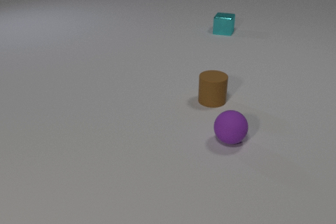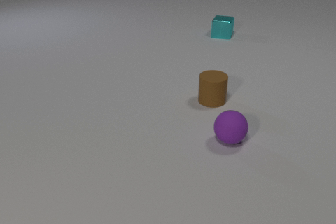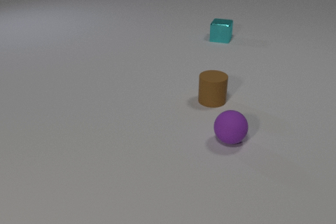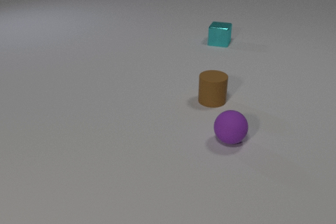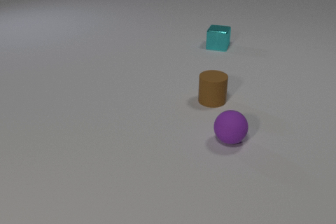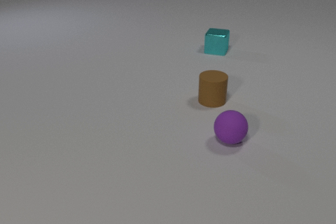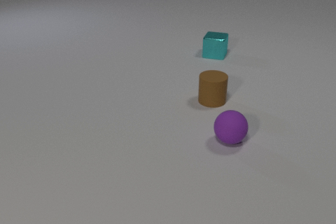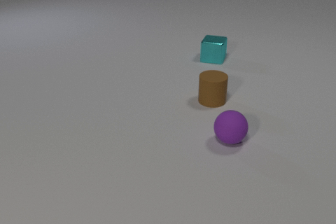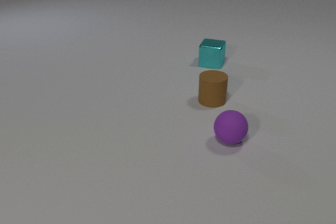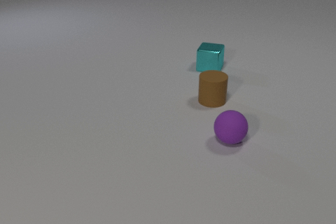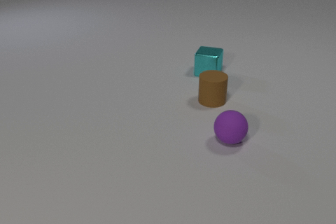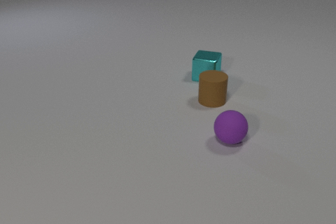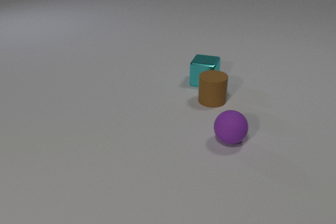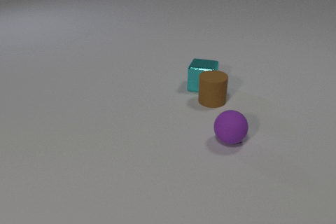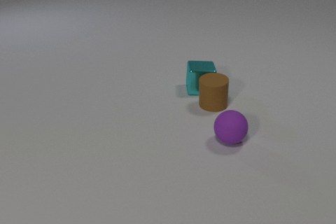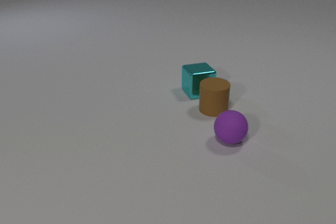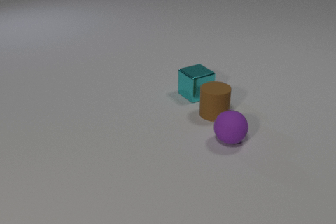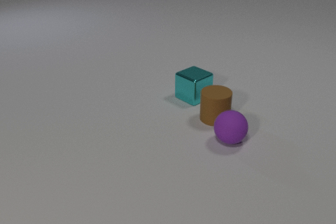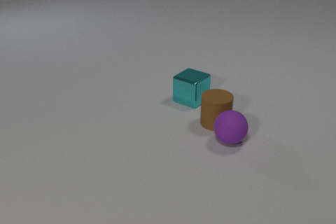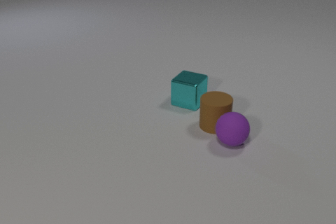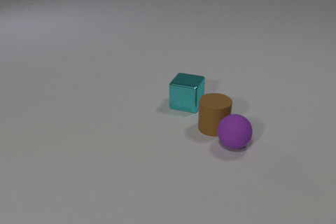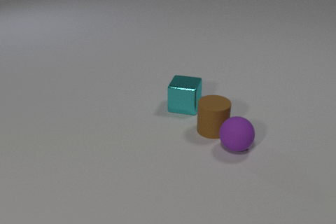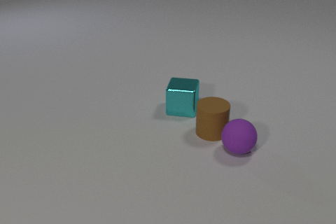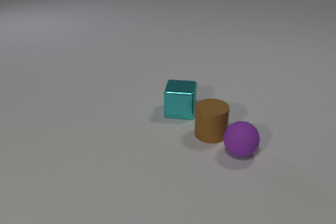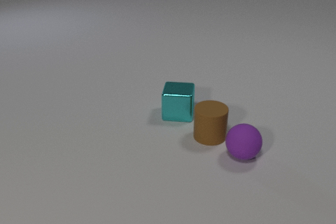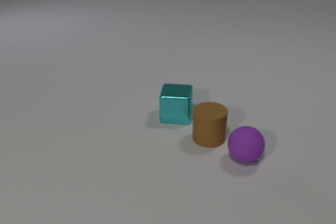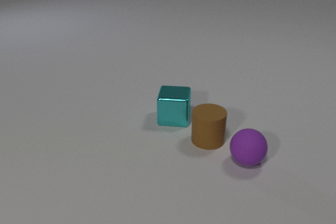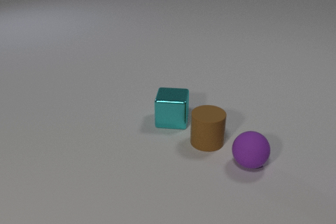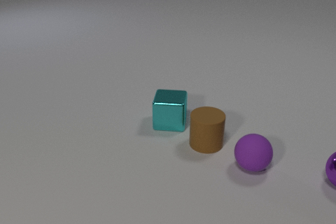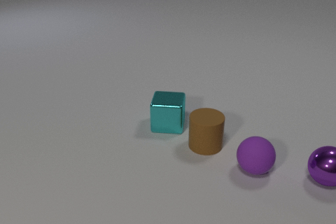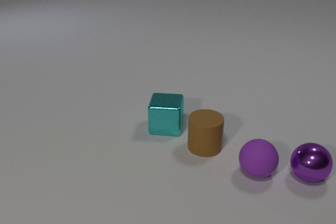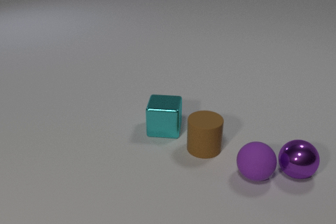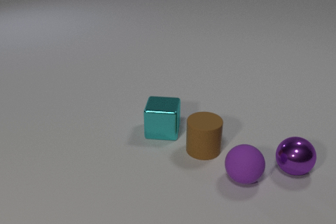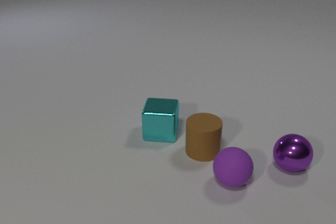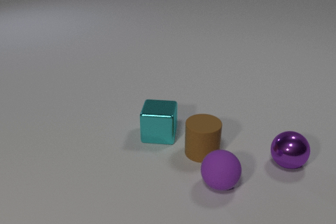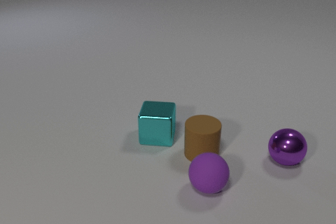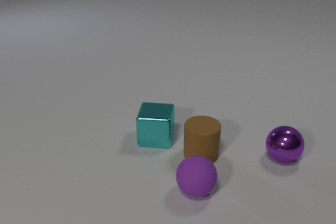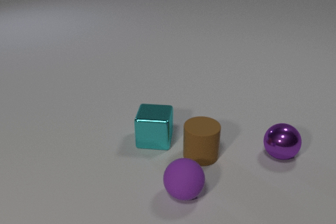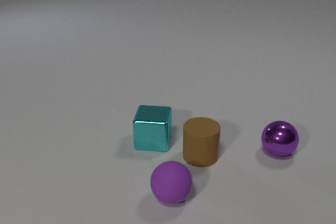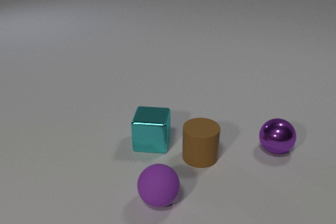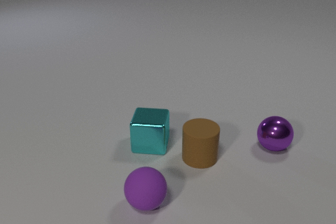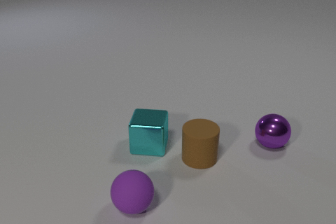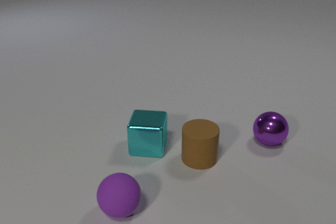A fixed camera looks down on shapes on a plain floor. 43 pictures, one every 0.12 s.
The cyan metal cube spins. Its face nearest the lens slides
to the right.
The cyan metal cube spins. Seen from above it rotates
counterclockwise.
0.00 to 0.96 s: The cyan metal cube slides toward the camera.
0.96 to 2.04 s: The cyan metal cube slides toward the camera, spins so that its near face slides to the right, counterclockwise seen from above. The brown rubber cylinder slides toward the camera. The cyan metal cube and the brown rubber cylinder collide.
2.04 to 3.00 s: The cyan metal cube slides toward the camera and to the left, spins so that its near face slides to the right, counterclockwise seen from above. The brown rubber cylinder slides toward the camera. The purple rubber sphere rolls toward the camera and to the right. The brown rubber cylinder and the purple rubber sphere collide.
3.00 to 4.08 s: The cyan metal cube slides toward the camera and to the left. The brown rubber cylinder slides toward the camera. The purple rubber sphere rolls toward the camera and to the left. The purple metal sphere comes in at the right edge, rolls to the left. The purple rubber sphere and the purple metal sphere collide.
4.08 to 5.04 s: The cyan metal cube slides toward the camera and to the left. The brown rubber cylinder slides toward the camera. The purple rubber sphere rolls to the left. The purple metal sphere rolls away from the camera and to the left.
What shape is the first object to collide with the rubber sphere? cylinder.
How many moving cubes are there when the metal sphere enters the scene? 1.
What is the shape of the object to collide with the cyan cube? cylinder.
